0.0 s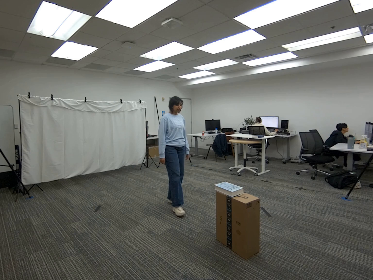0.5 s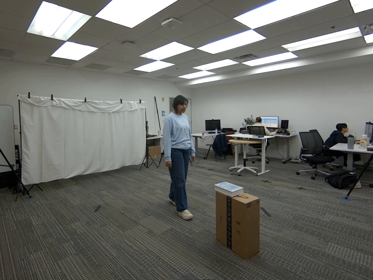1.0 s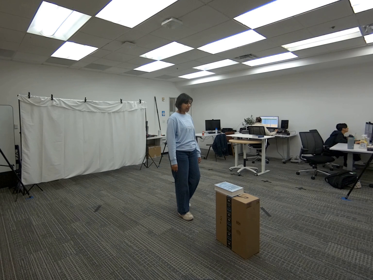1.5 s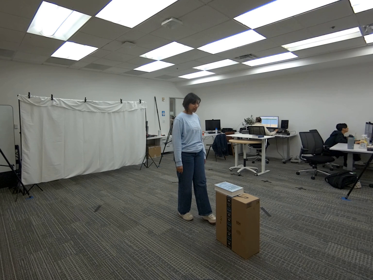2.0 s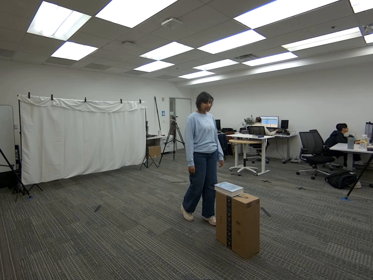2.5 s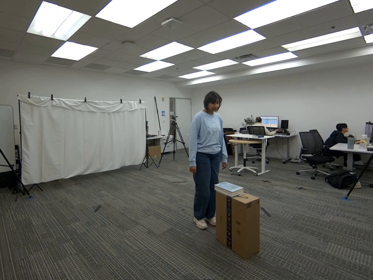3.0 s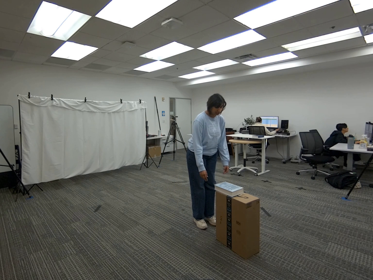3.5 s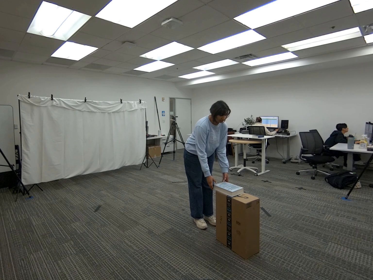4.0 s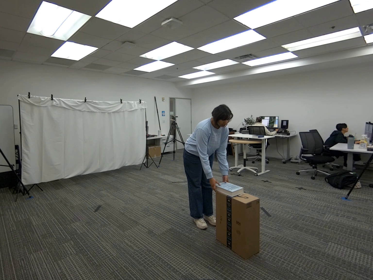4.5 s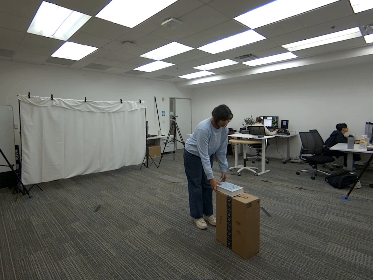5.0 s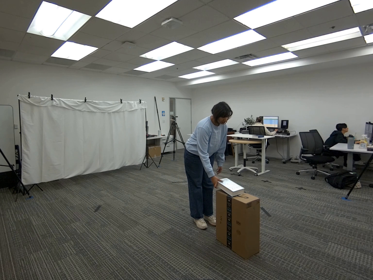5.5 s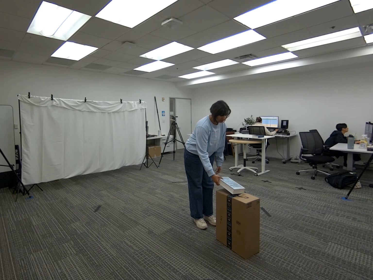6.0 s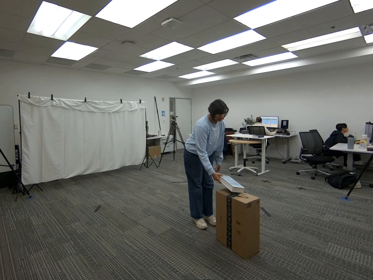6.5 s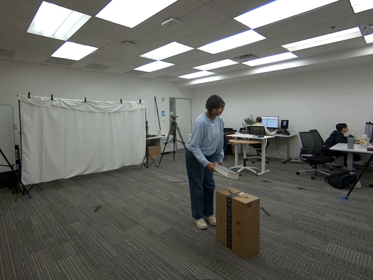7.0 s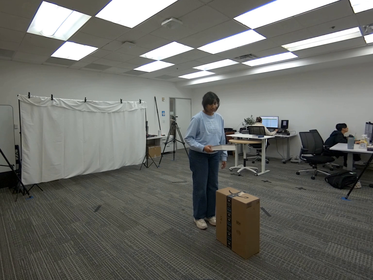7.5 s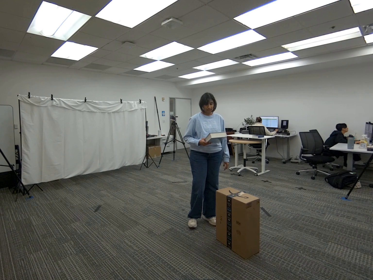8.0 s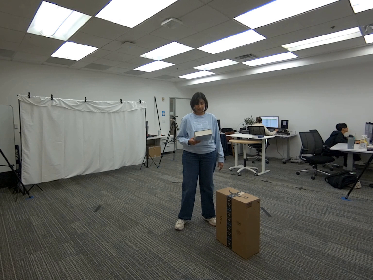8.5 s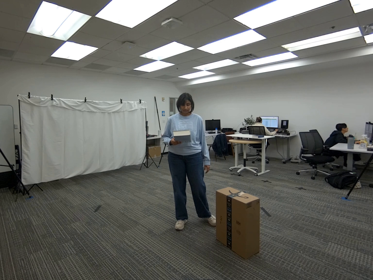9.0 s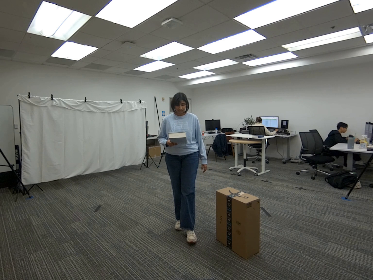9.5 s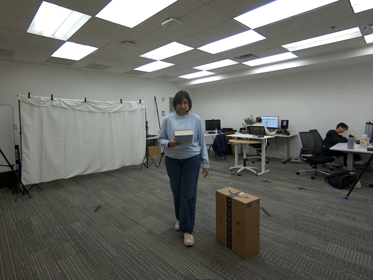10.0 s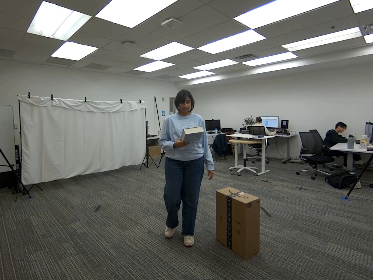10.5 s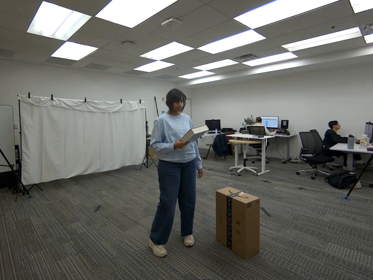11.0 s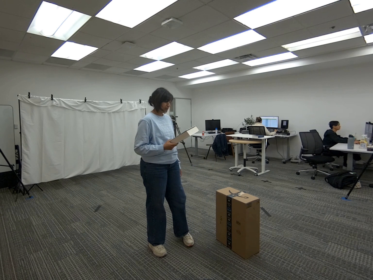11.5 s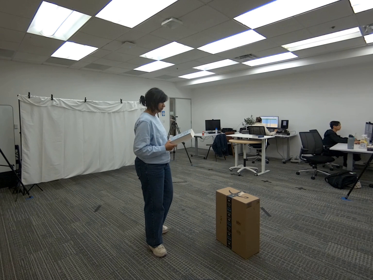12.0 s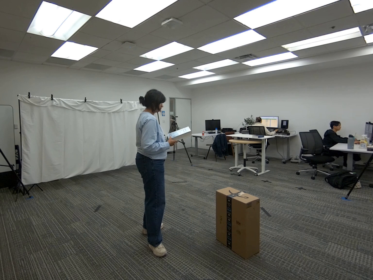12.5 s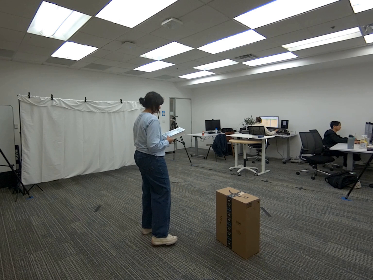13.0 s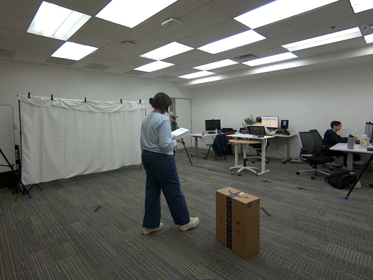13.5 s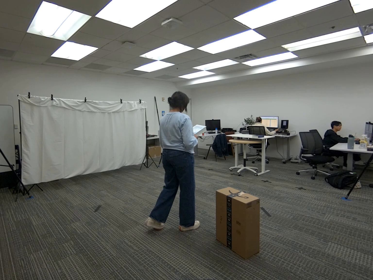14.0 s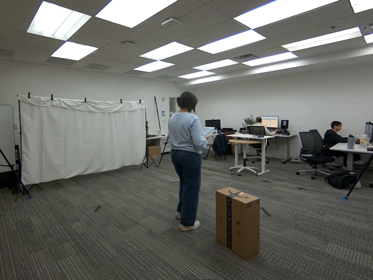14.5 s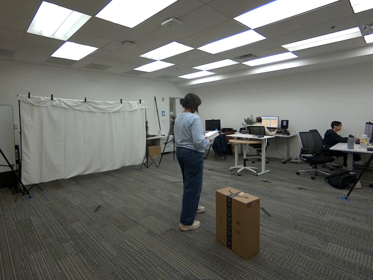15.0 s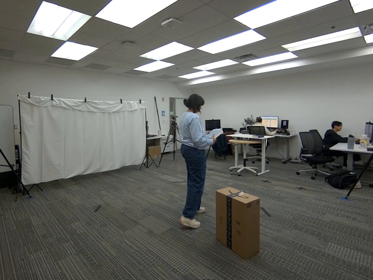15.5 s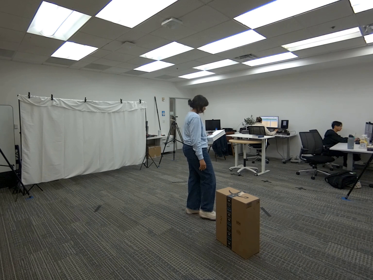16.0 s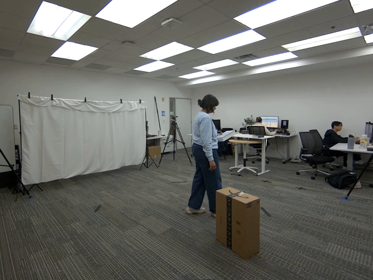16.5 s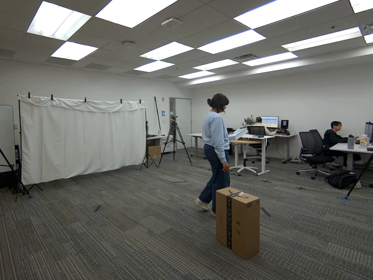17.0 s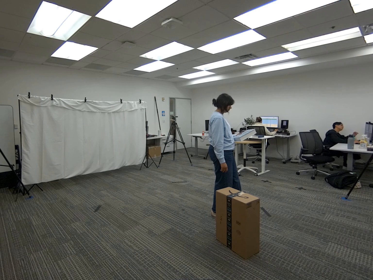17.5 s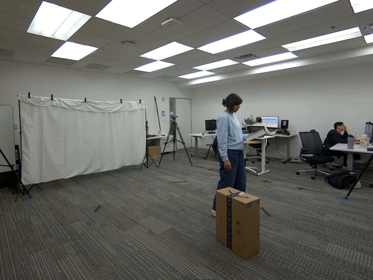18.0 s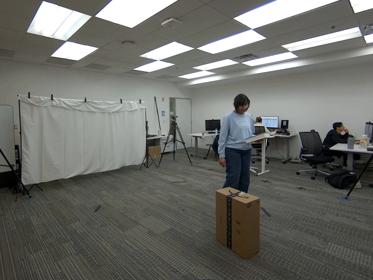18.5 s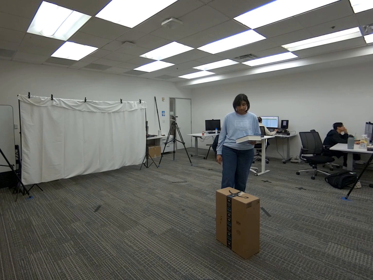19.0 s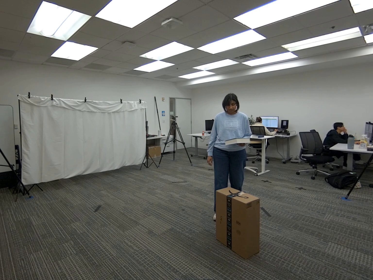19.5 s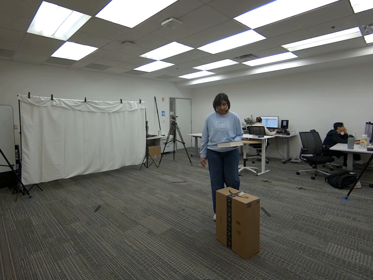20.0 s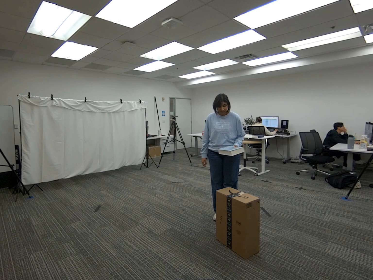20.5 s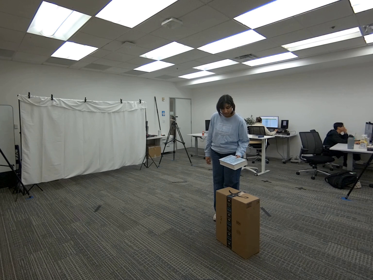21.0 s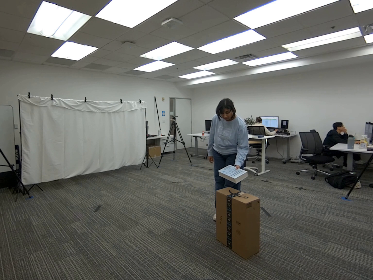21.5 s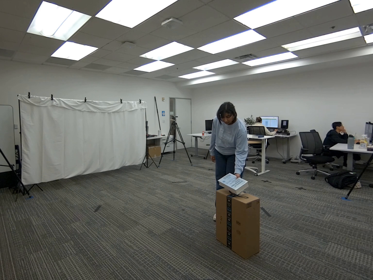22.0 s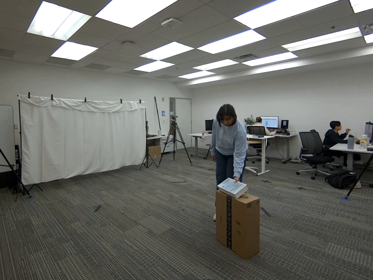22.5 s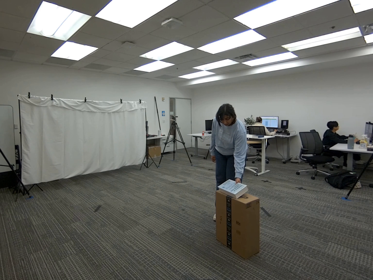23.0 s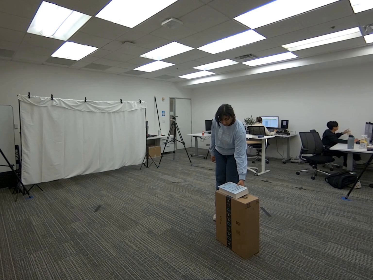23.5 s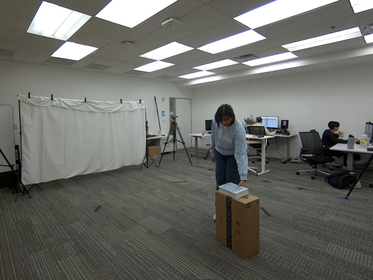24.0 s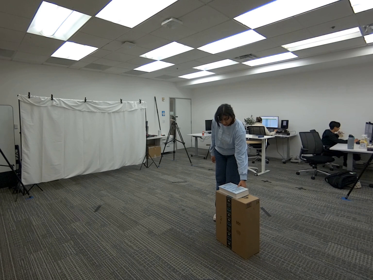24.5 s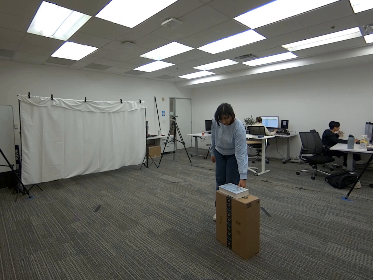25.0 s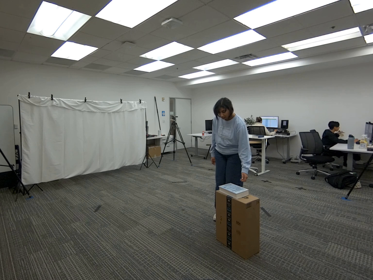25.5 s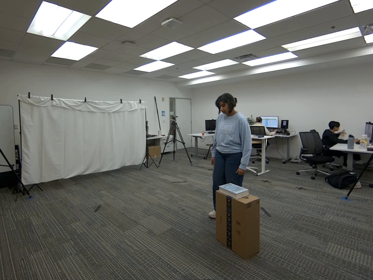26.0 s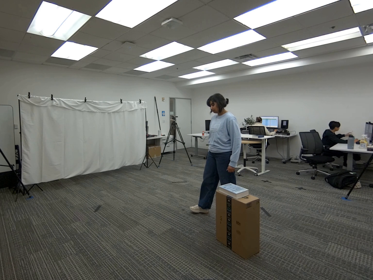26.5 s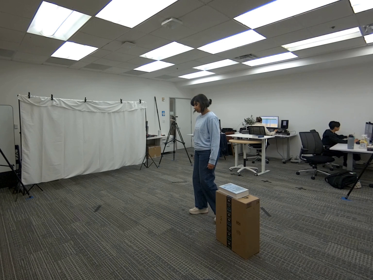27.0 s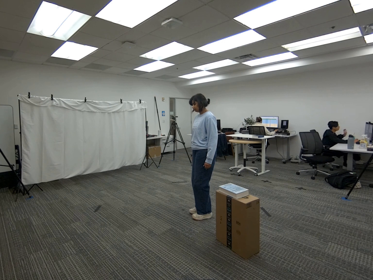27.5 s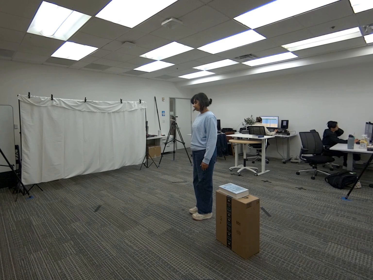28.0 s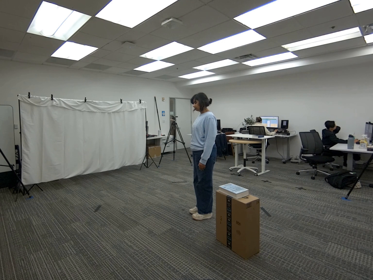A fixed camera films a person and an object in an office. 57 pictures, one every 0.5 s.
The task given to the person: Walk to the light blue book on the big brown cardboard box. Pick up the book with your right hand, transfer it to your left hand, and place it back on top of the box with your left hand.
